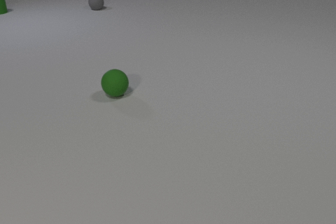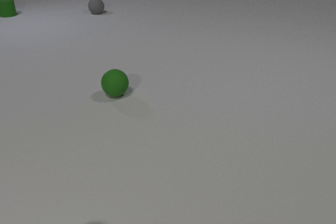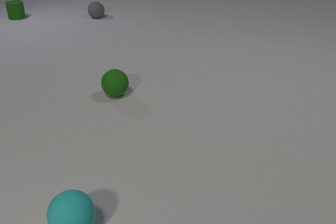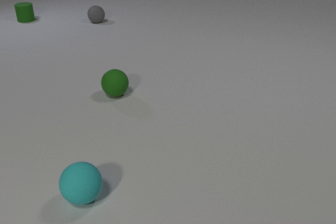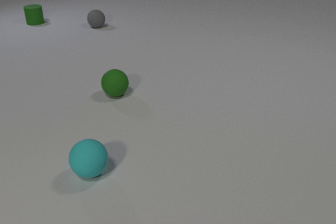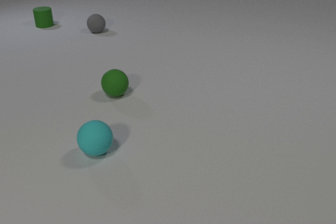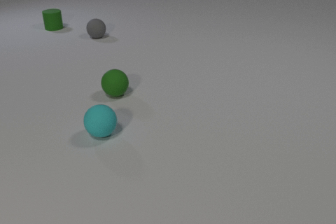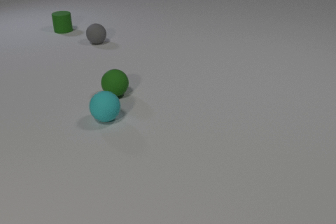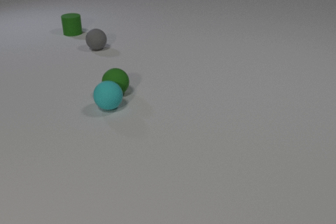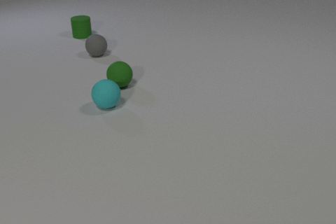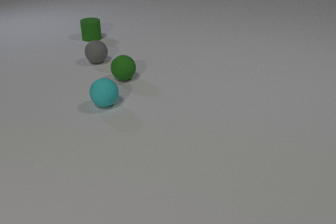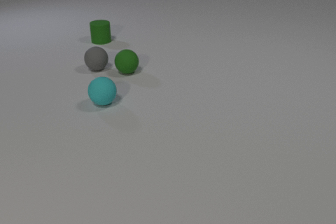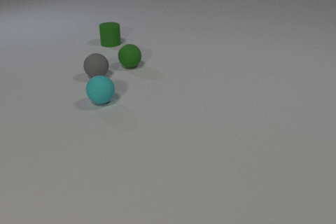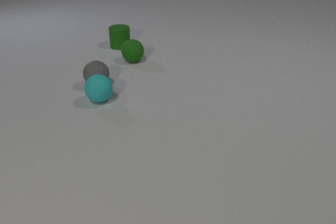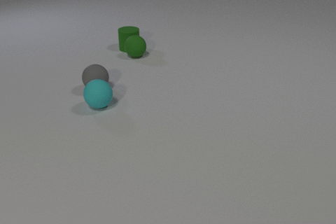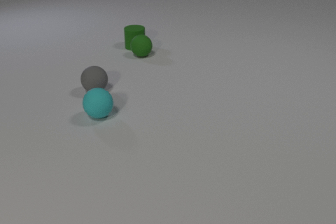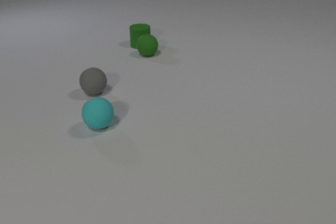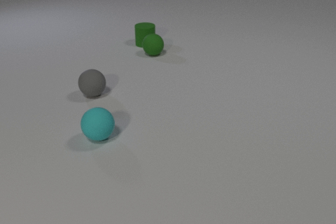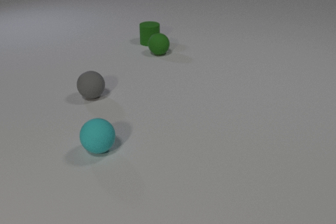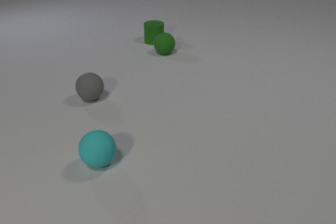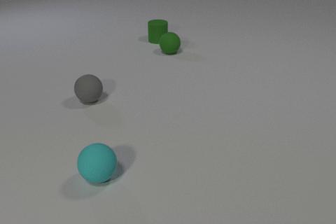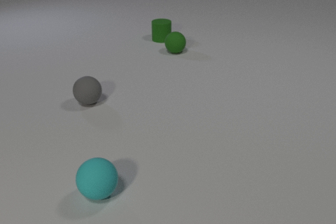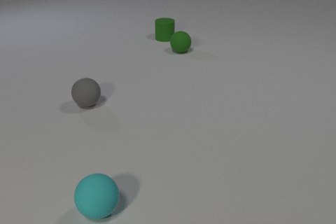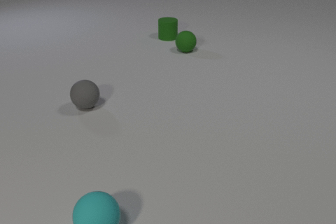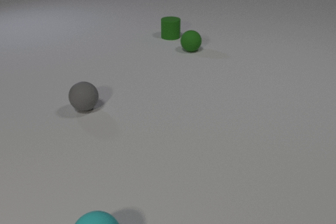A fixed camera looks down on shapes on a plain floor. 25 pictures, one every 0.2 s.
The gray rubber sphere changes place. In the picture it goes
toward the camera.
0.0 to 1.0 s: The cyan rubber sphere comes in at the bottom edge, rolls away from the camera. The green rubber cylinder slides toward the camera and to the right. The gray rubber sphere rolls toward the camera.
1.0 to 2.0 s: The cyan rubber sphere rolls away from the camera. The green rubber sphere rolls away from the camera. The green rubber cylinder slides toward the camera and to the right. The gray rubber sphere rolls toward the camera. The cyan rubber sphere and the green rubber sphere collide.
2.0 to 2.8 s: The cyan rubber sphere rolls to the left. The green rubber sphere rolls away from the camera. The green rubber cylinder slides to the right and toward the camera. The gray rubber sphere rolls toward the camera. The cyan rubber sphere and the gray rubber sphere collide. The green rubber sphere and the green rubber cylinder collide.
2.8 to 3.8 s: The cyan rubber sphere rolls toward the camera. The green rubber sphere rolls to the right. The green rubber cylinder slides to the right and away from the camera. The gray rubber sphere rolls toward the camera.
3.8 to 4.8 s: The cyan rubber sphere rolls toward the camera. The green rubber sphere rolls to the right. The green rubber cylinder slides to the right and away from the camera. The gray rubber sphere rolls toward the camera.
What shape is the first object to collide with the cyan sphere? sphere.
How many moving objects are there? 4.
What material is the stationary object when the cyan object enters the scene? rubber.
